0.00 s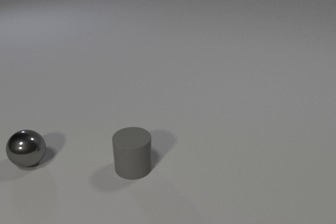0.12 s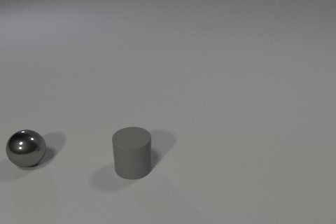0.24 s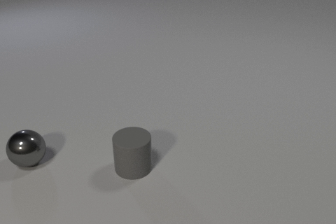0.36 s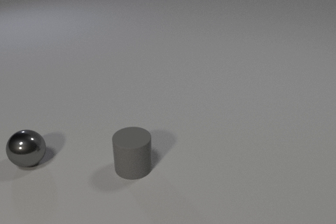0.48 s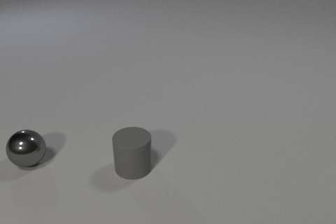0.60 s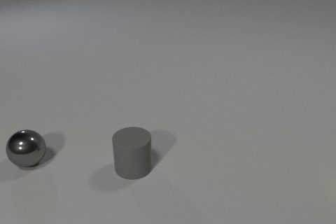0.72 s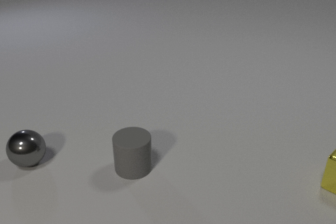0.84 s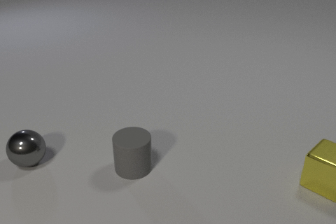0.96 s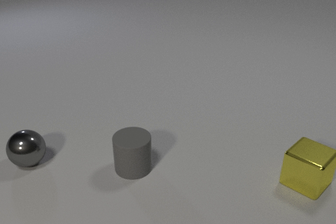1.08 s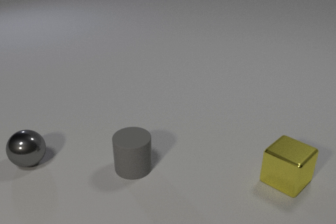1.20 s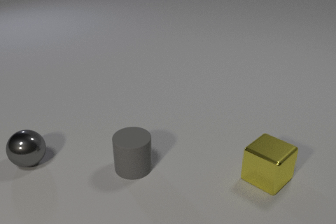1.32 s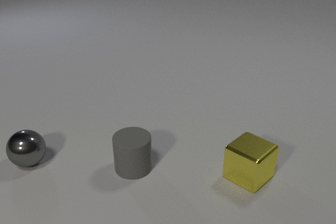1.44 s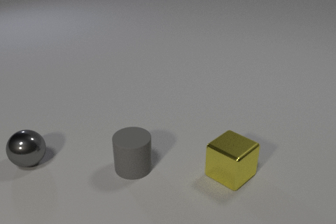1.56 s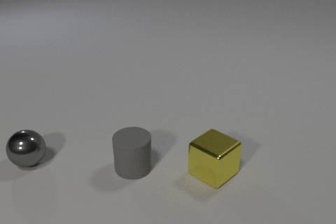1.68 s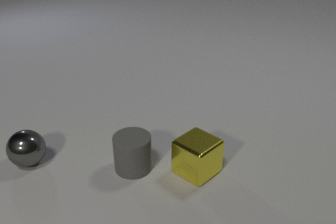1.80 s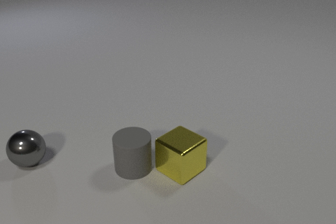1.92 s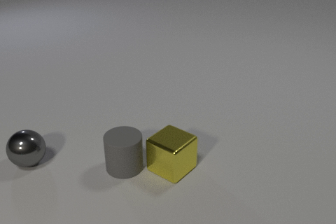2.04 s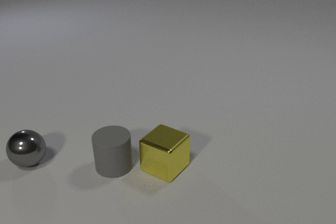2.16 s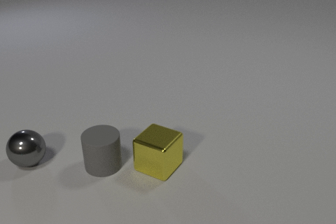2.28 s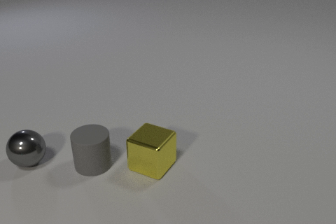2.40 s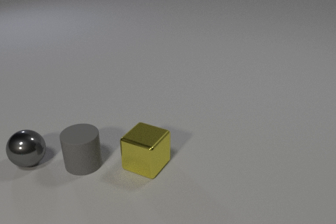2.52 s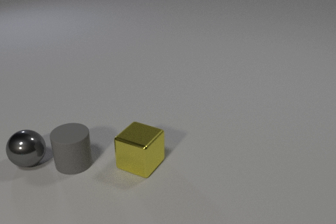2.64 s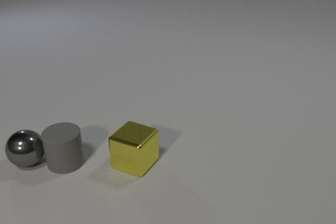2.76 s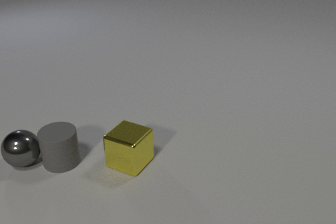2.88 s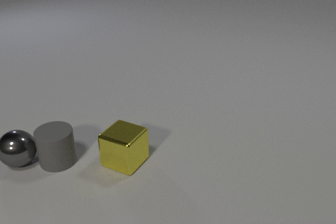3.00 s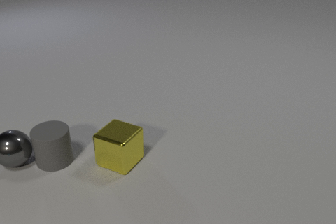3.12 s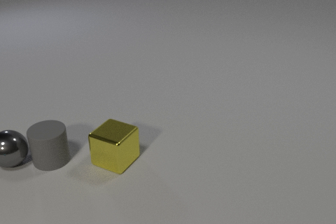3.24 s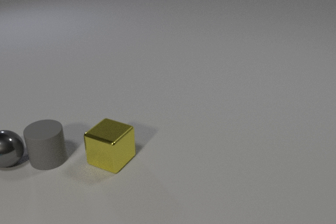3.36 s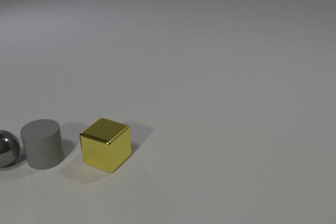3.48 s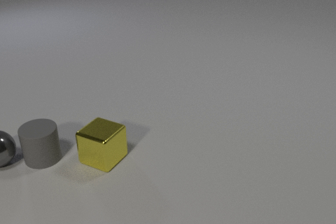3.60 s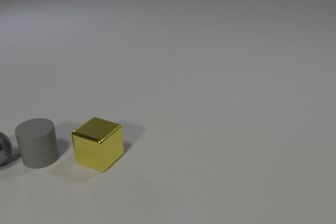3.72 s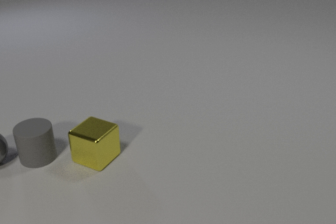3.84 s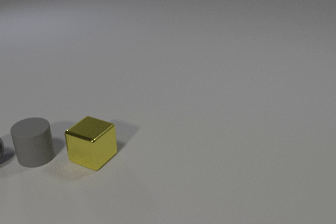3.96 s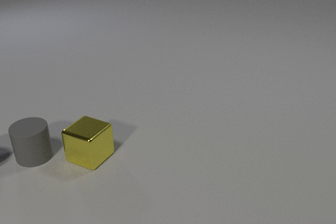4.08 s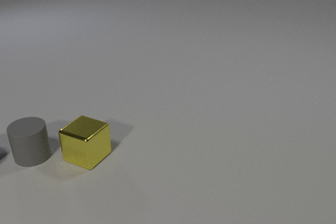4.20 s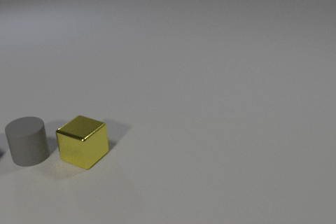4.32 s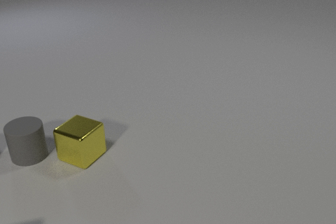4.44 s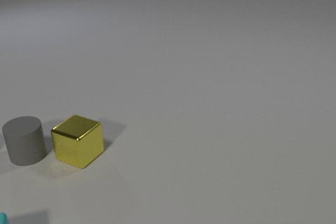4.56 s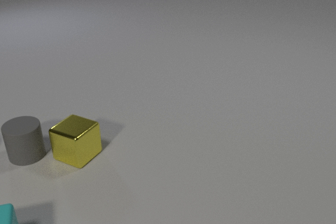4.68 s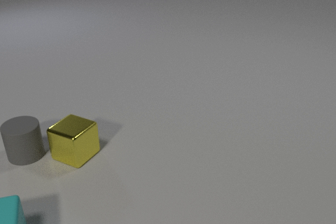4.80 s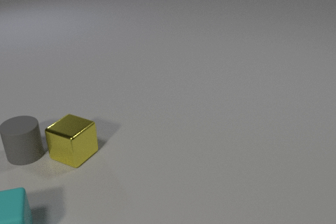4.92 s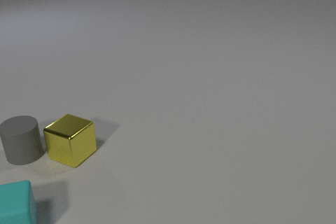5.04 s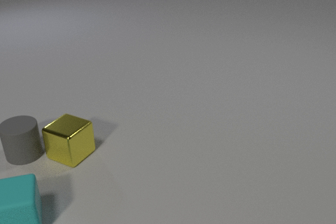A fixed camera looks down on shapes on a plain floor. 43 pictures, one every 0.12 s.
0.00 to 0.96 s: The yellow metal cube comes in at the right edge, slides to the left.
0.96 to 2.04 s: The yellow metal cube slides to the left. The gray rubber cylinder slides to the left. The yellow metal cube and the gray rubber cylinder collide.
2.04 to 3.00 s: The yellow metal cube slides to the left. The gray rubber cylinder slides to the left. The gray metal sphere rolls to the left. The gray rubber cylinder and the gray metal sphere collide.
3.00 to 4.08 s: The yellow metal cube slides to the left. The gray rubber cylinder slides to the left and away from the camera. The gray metal sphere rolls to the left and away from the camera, leaves at the left edge.
4.08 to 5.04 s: The yellow metal cube slides to the left and away from the camera. The gray rubber cylinder slides to the left. The cyan rubber cube comes in at the bottom edge, slides away from the camera and to the right.
How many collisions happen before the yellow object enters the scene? 0.
How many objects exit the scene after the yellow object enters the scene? 1.
Are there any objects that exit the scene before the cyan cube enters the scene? yes.
